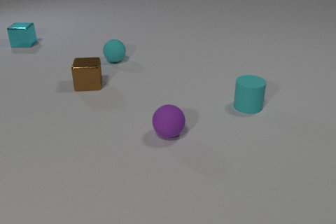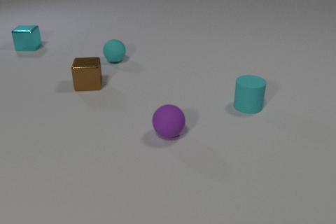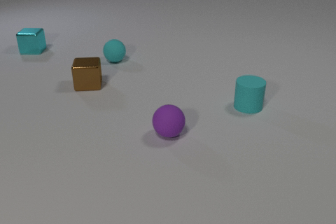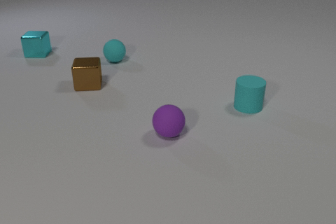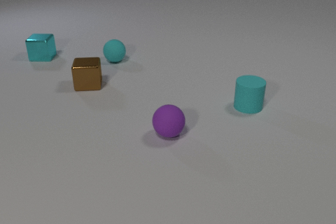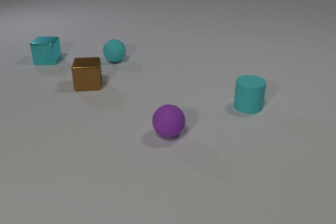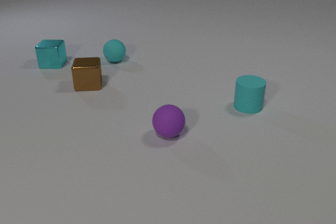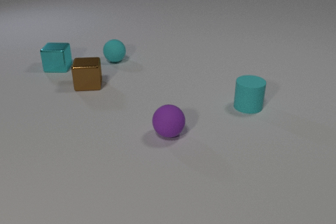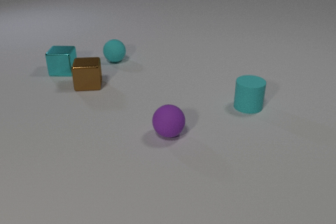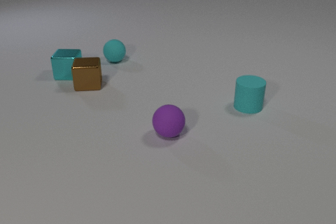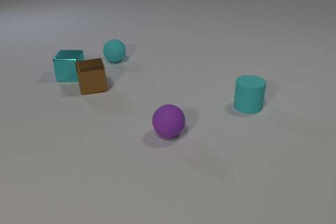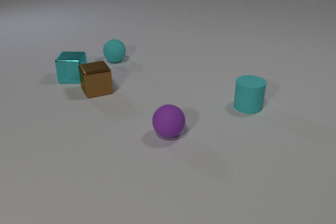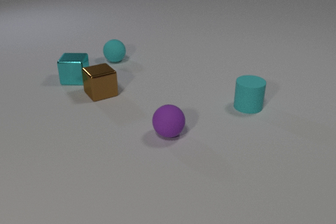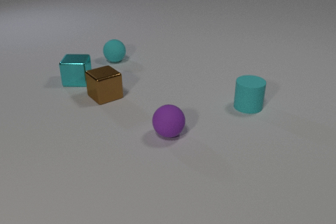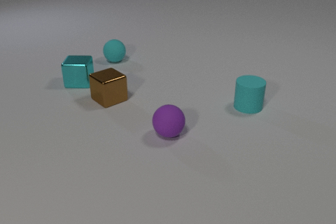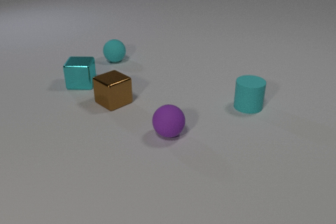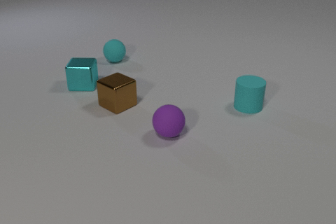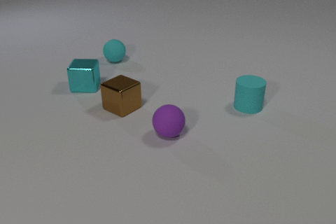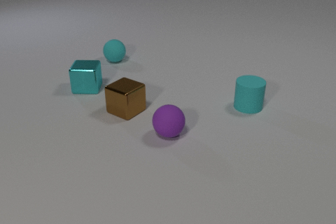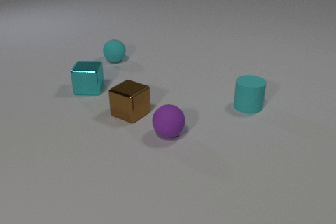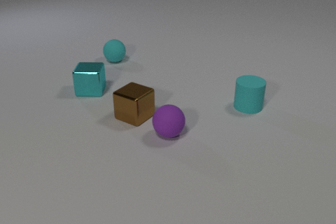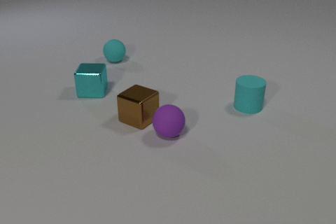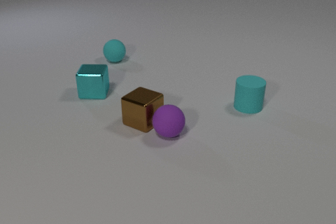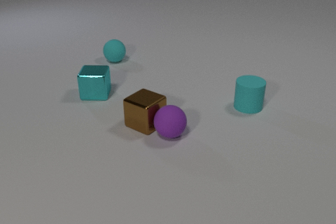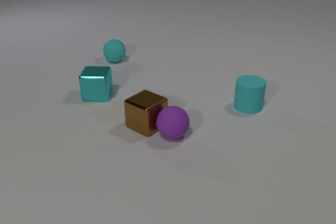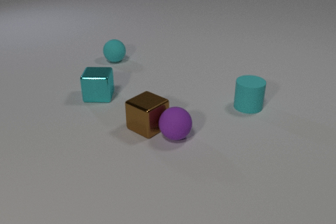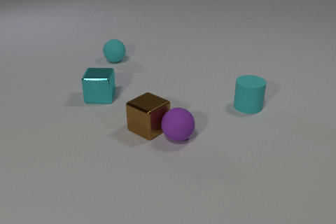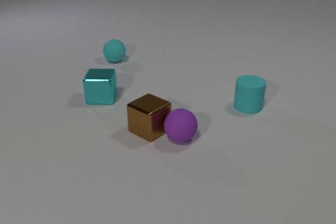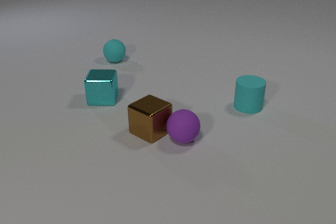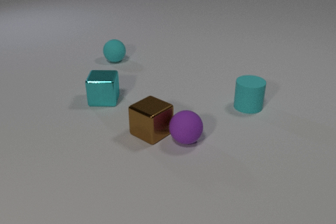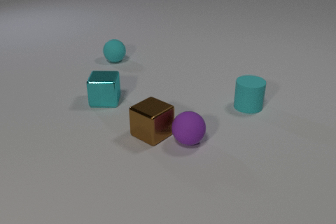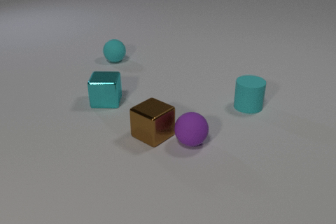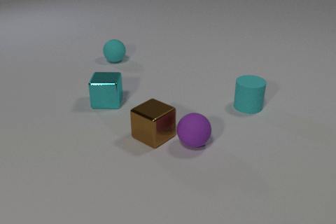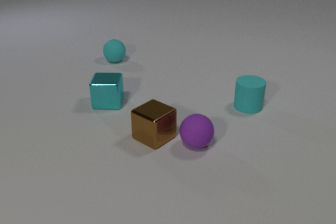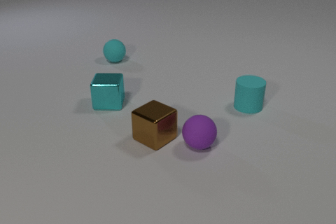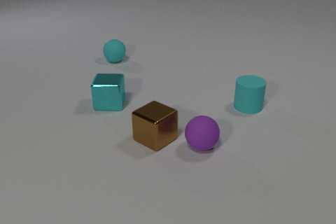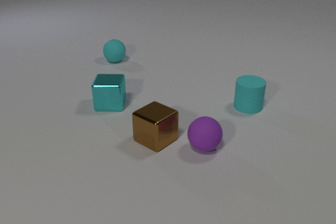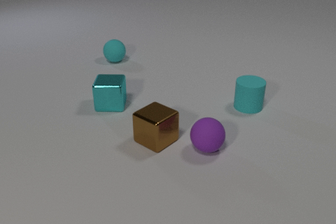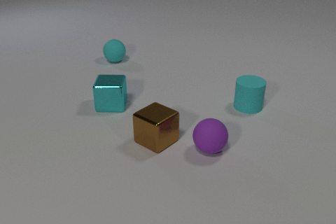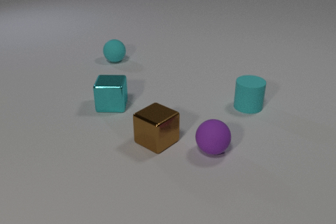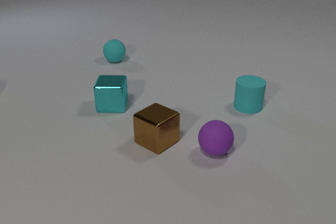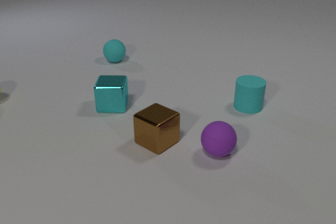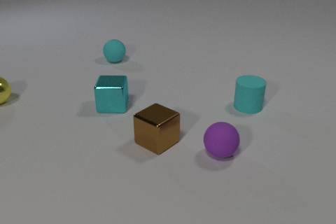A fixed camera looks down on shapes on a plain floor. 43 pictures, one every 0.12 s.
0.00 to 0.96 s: The cyan metal cube slides toward the camera and to the right.
0.96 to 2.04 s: The cyan metal cube slides toward the camera and to the right. The brown metal cube slides toward the camera and to the right, spins so that its near face slides to the right, counterclockwise seen from above. The cyan metal cube and the brown metal cube collide.
2.04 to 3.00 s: The cyan metal cube slides toward the camera and to the right. The brown metal cube slides toward the camera and to the right. The purple rubber sphere rolls to the right. The brown metal cube and the purple rubber sphere collide.
3.00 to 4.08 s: The cyan metal cube slides toward the camera and to the right. The brown metal cube slides toward the camera. The purple rubber sphere rolls to the right and toward the camera.
4.08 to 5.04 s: The cyan metal cube slides toward the camera. The brown metal cube slides toward the camera. The yellow metal sphere comes in at the left edge, rolls to the right. The purple rubber sphere rolls to the right and toward the camera.
How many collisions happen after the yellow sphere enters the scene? 0.
How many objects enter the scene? 1.
How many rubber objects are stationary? 2.
